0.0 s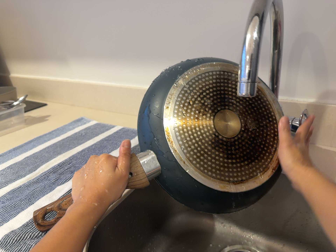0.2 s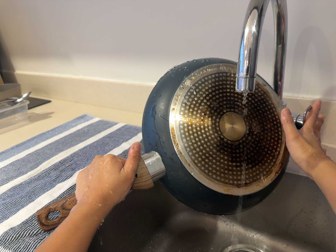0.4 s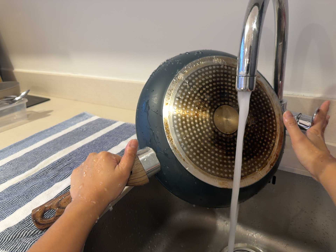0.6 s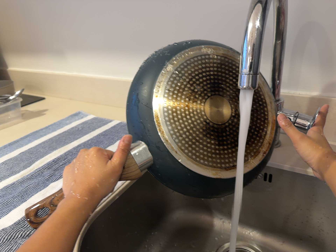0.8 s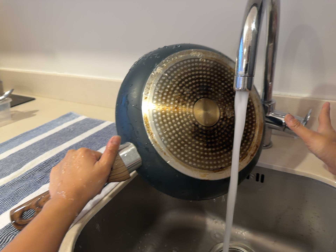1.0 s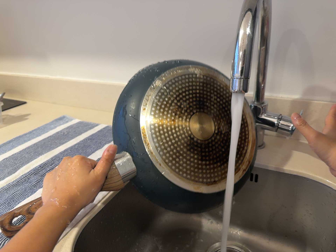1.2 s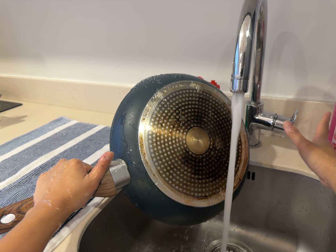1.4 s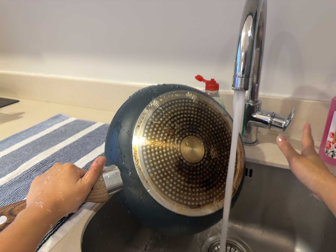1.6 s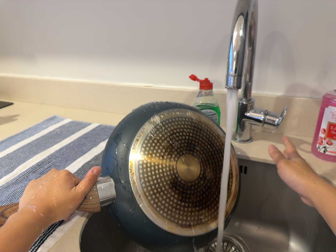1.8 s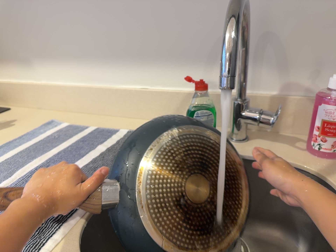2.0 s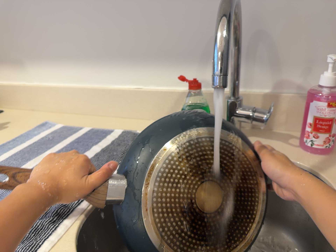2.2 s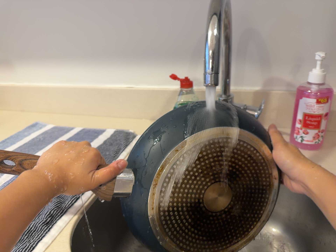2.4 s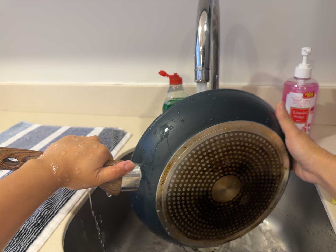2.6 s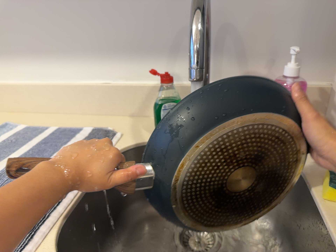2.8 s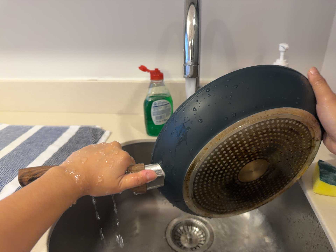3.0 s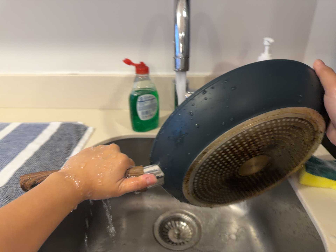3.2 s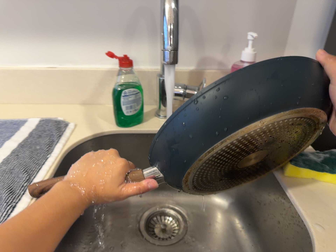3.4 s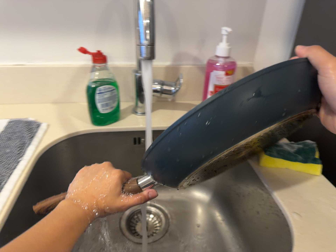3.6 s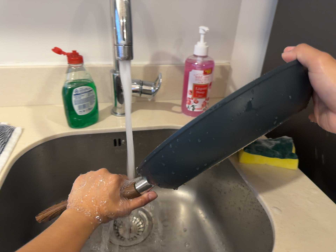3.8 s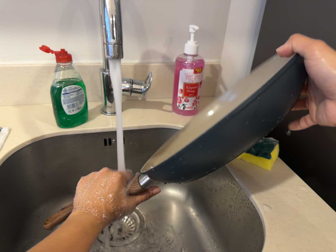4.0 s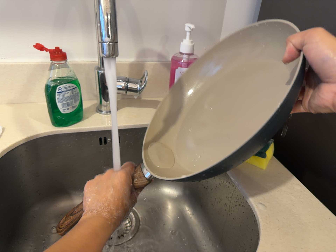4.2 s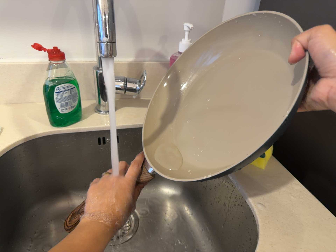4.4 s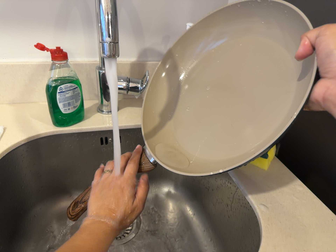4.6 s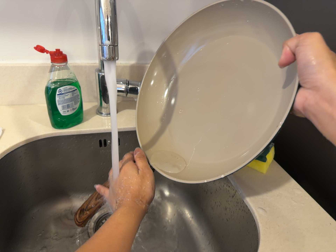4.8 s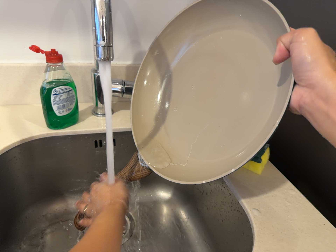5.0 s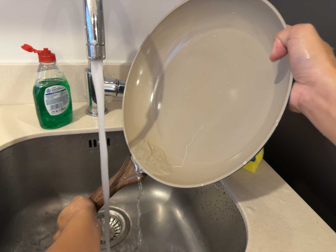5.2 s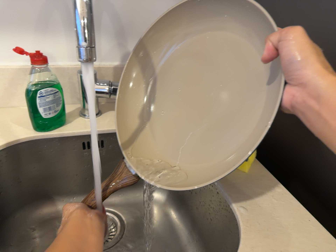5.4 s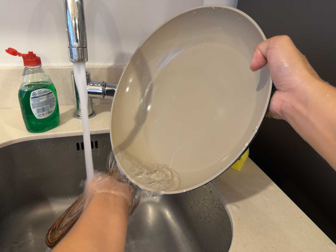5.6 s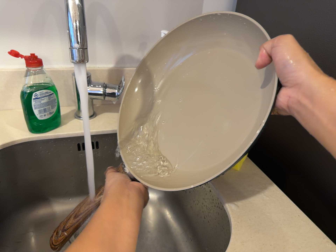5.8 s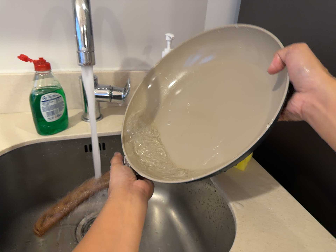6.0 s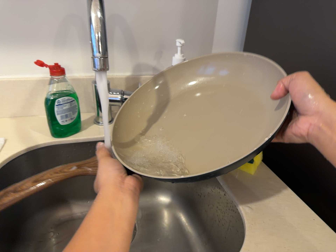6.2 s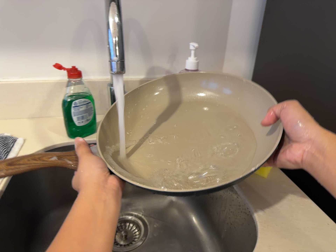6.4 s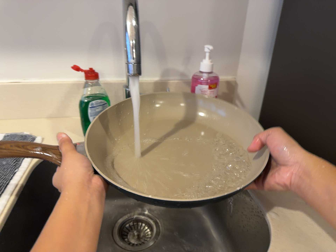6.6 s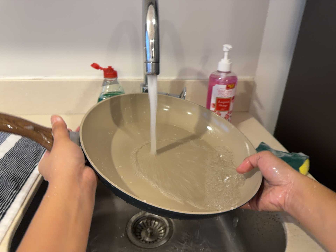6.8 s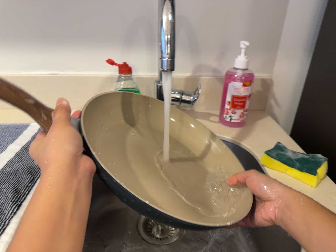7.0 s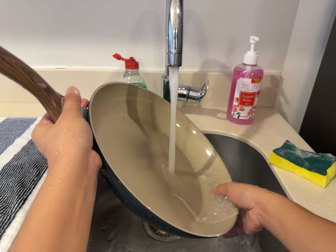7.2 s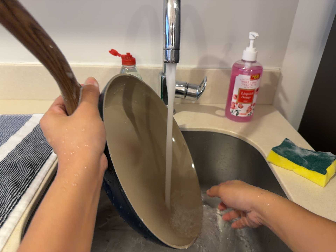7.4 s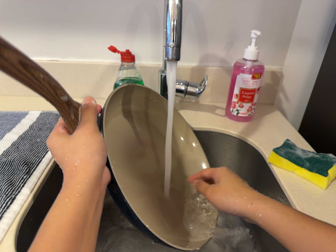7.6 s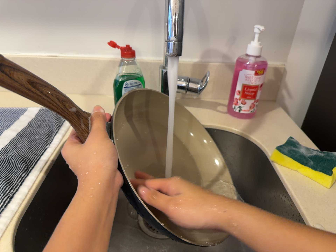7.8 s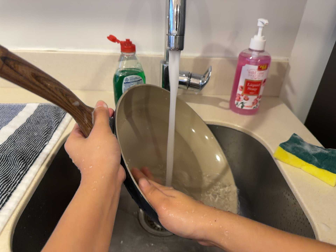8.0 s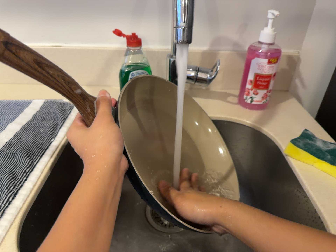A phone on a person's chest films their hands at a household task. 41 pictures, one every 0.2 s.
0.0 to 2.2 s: The scene slides to the left, as the camera pans about 10 degrees to its right.
2.2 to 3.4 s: The camera pans to its right by about 25 degrees. It travels to its left, about 8 cm.
3.4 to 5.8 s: The camera shifts only a little, or ends up much as it began.
5.8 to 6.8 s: The scene slides to the right, as the camera pans about 15 degrees to its left.
6.8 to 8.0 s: The camera shifts only a little, or ends up much as it began.
The film runs backward here.
